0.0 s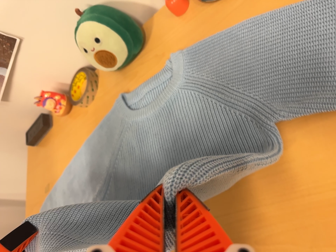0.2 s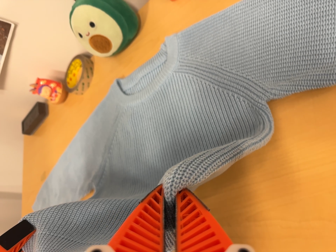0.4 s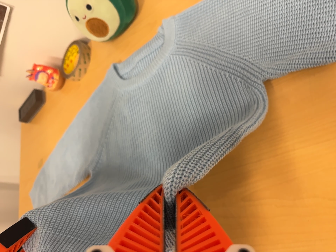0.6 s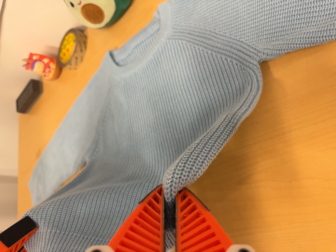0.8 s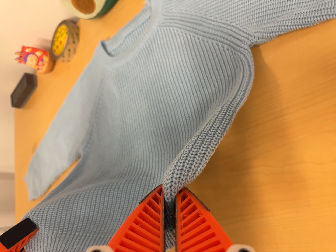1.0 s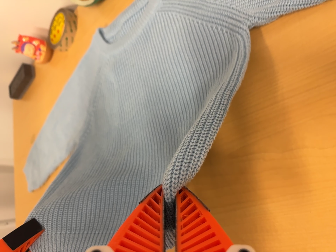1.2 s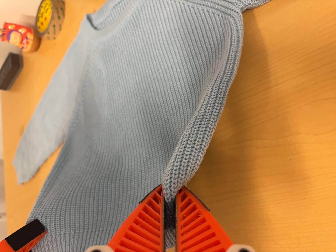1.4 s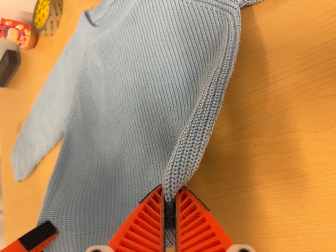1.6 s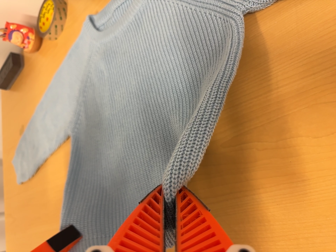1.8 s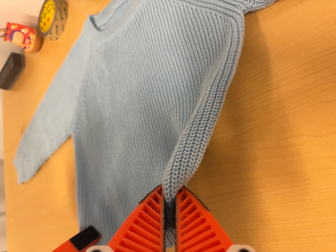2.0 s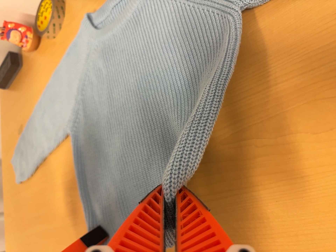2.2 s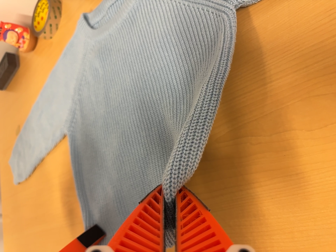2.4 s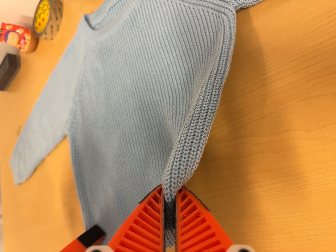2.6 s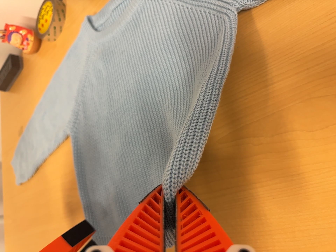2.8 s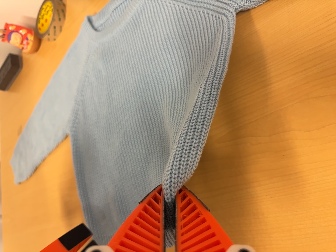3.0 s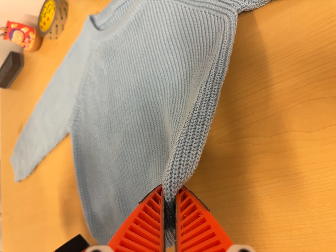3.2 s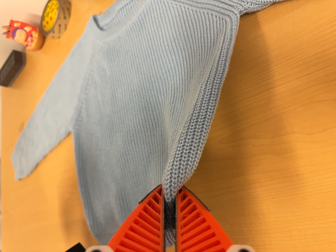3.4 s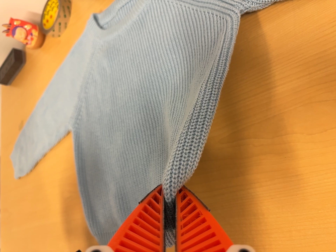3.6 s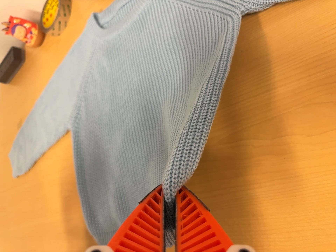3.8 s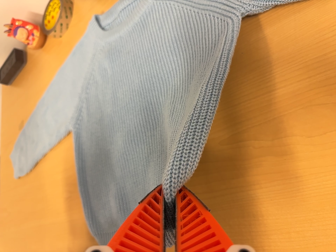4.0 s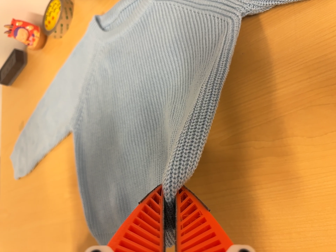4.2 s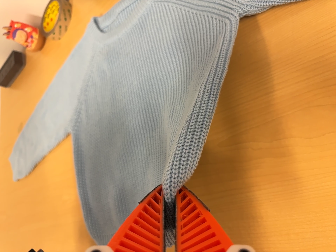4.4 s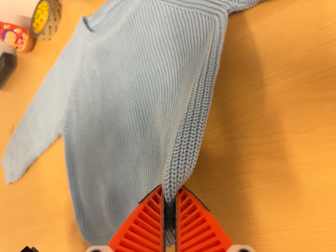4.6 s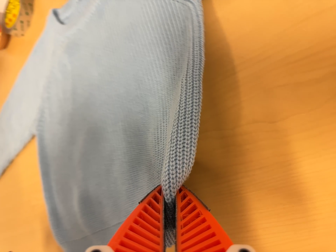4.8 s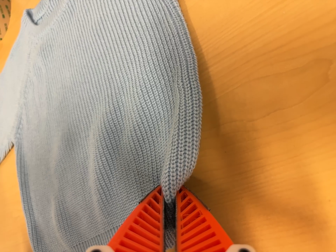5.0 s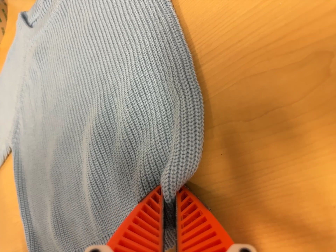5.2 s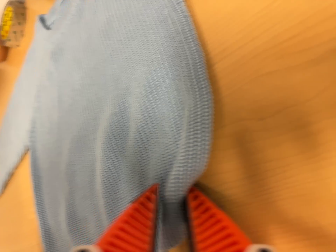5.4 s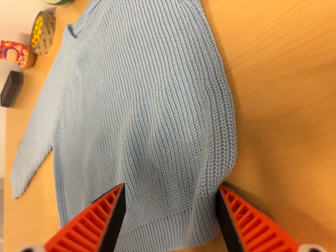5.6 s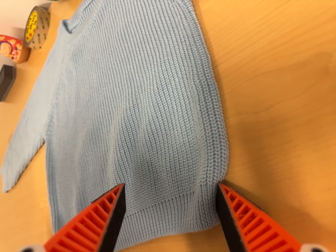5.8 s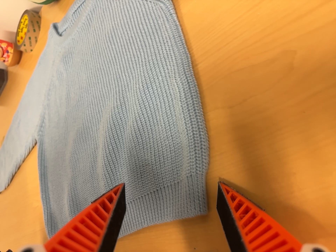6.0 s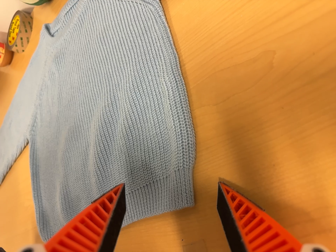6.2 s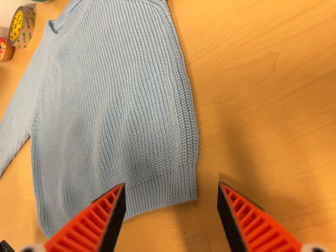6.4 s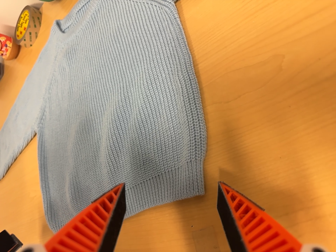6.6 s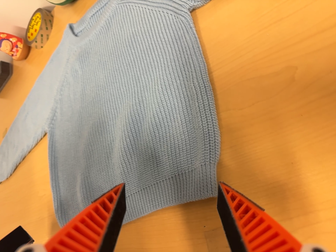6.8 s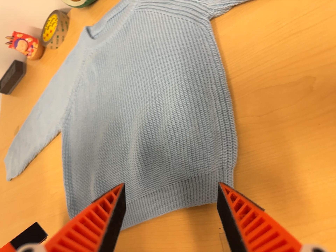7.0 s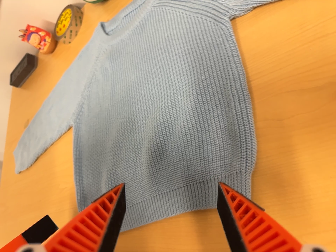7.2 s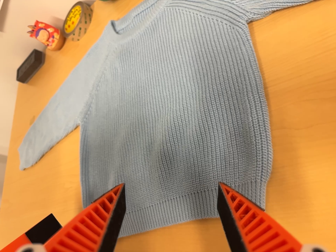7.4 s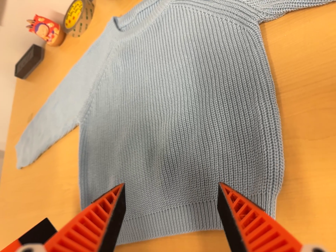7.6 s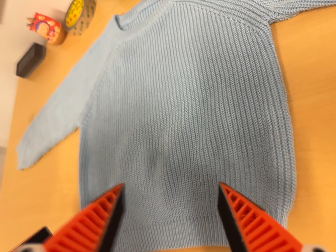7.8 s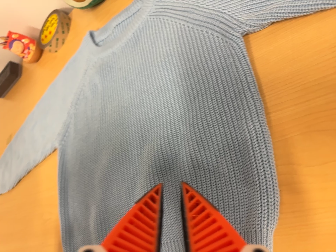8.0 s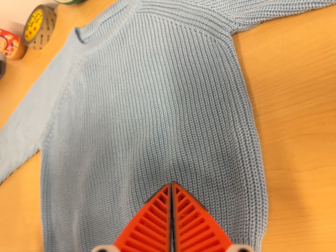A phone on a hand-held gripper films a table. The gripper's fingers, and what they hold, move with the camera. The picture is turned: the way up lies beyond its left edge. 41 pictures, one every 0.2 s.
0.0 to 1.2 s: The camera travels toward the bottom of its view, about 9 cm, so close, fixed things drift upward.
1.2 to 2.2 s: The camera keeps its place and its aim.
2.2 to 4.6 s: The camera shifts only a little, or ends up much as it began.
4.6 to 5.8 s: The camera travels to its right, about 6 cm.
5.8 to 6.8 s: The camera travels to its left and backward, about 8 cm.
6.8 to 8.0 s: The camera travels forward and toward the top of its view, about 9 cm, so what stands in front looms larger.
The film runs backward here.
